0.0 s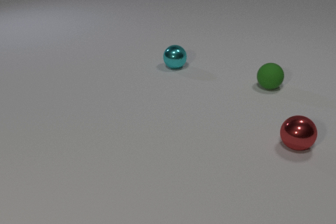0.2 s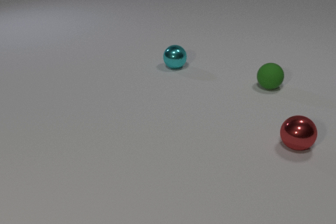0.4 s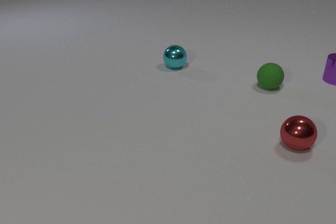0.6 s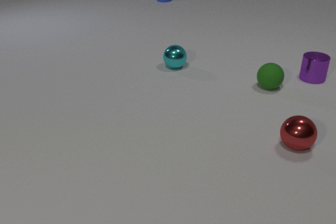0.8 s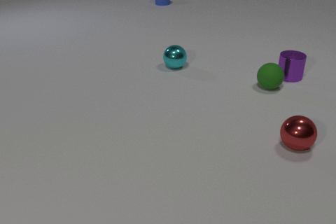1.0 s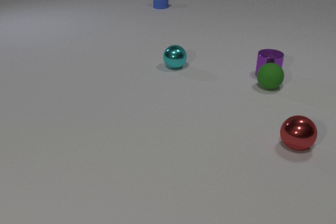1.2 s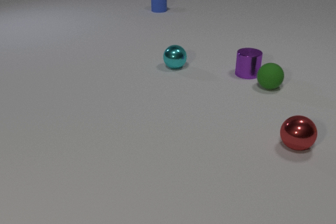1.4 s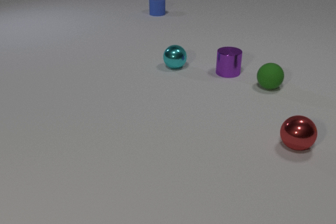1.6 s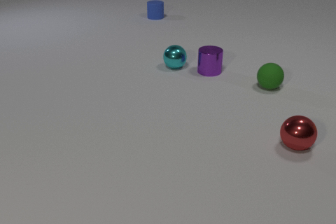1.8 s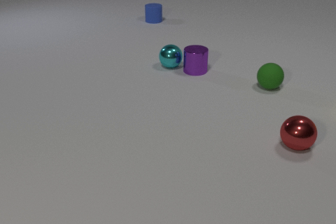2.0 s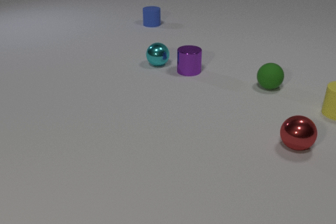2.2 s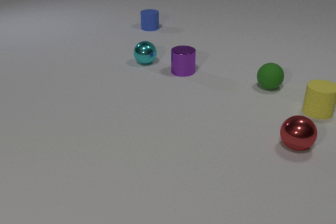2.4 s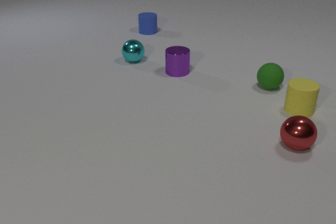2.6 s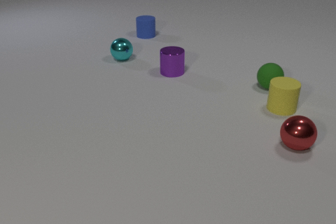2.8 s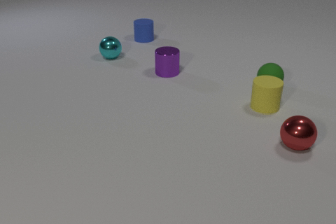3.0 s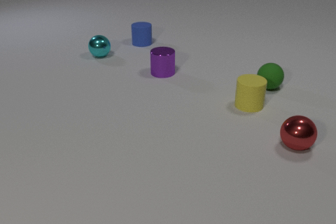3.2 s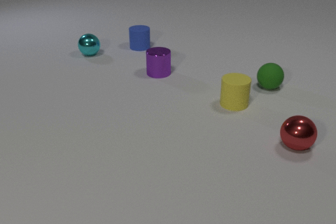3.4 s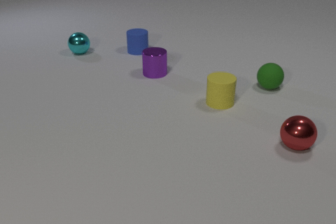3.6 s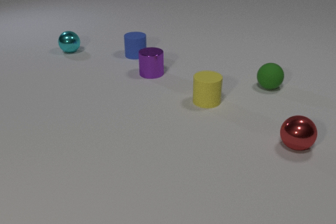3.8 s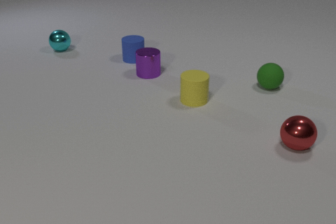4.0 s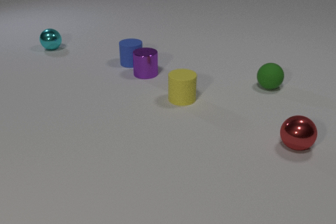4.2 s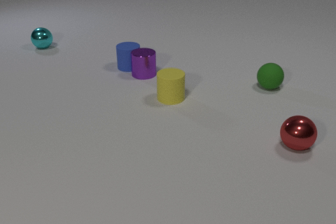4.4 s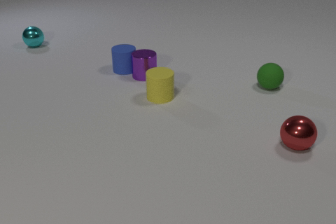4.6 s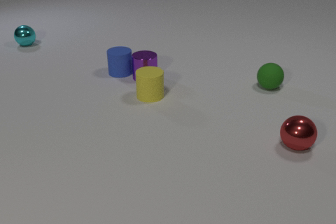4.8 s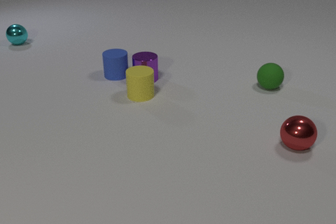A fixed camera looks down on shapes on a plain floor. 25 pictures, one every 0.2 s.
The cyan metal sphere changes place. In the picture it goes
to the left.
The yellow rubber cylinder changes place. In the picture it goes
to the left.
0.0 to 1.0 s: The purple metal cylinder comes in at the right edge, slides to the left. The blue rubber cylinder comes in at the top edge, slides toward the camera.
1.0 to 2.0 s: The purple metal cylinder slides to the left. The cyan metal sphere rolls to the left. The blue rubber cylinder slides toward the camera. The yellow rubber cylinder comes in at the right edge, slides to the left. The purple metal cylinder and the cyan metal sphere collide.
2.0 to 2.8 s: The purple metal cylinder slides to the left. The cyan metal sphere rolls to the left and away from the camera. The blue rubber cylinder slides toward the camera. The yellow rubber cylinder slides to the left.
2.8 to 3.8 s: The purple metal cylinder slides to the left. The cyan metal sphere rolls to the left and away from the camera. The blue rubber cylinder slides toward the camera. The yellow rubber cylinder slides to the left.
3.8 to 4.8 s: The purple metal cylinder slides toward the camera. The cyan metal sphere rolls to the left and away from the camera. The blue rubber cylinder slides toward the camera and to the left. The yellow rubber cylinder slides to the left. The purple metal cylinder and the blue rubber cylinder collide.
How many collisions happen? 2.
How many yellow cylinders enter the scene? 1.
Are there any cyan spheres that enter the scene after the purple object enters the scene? no.
